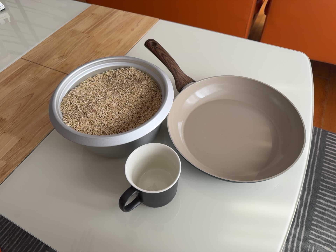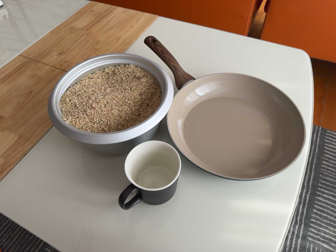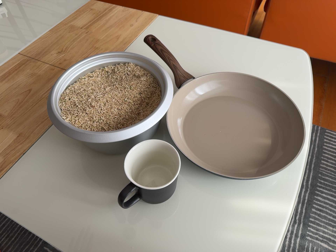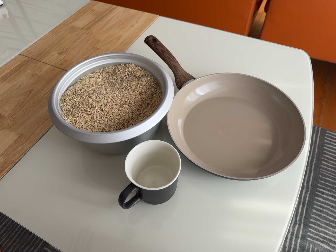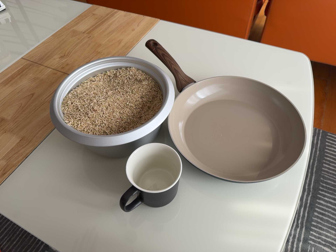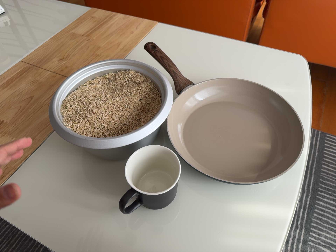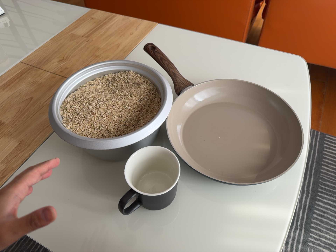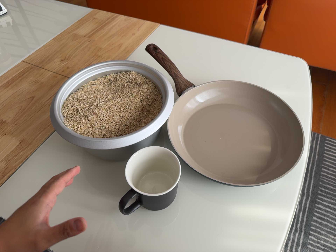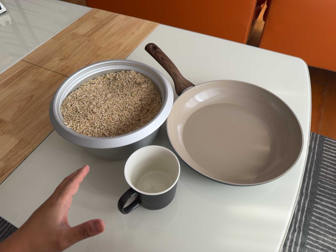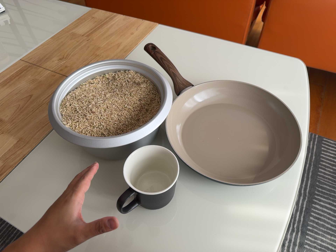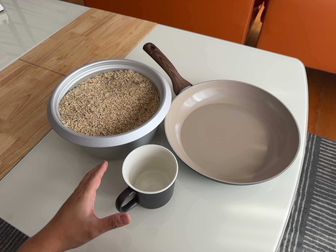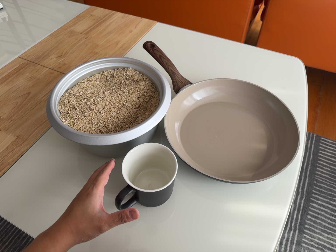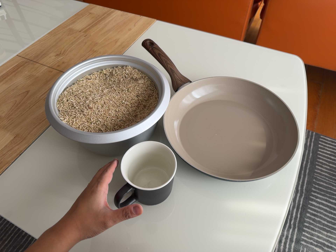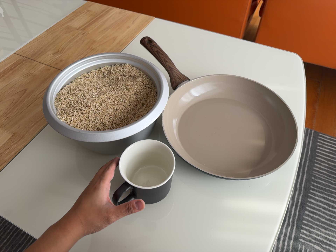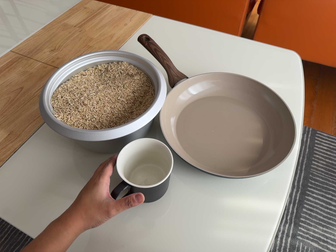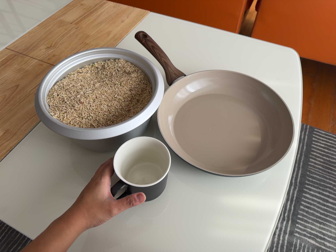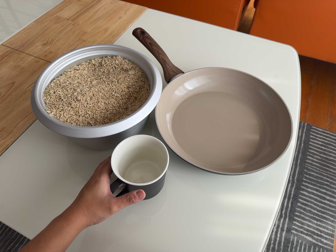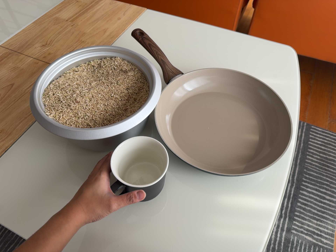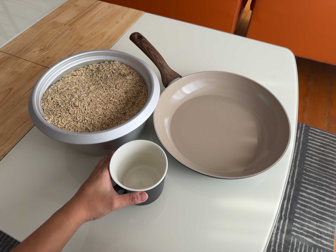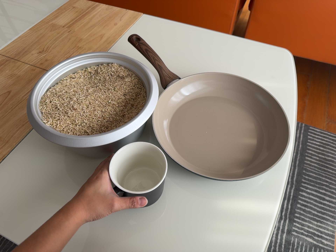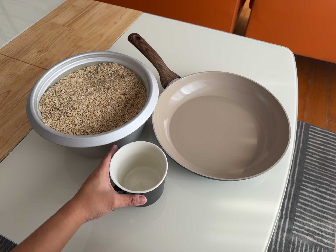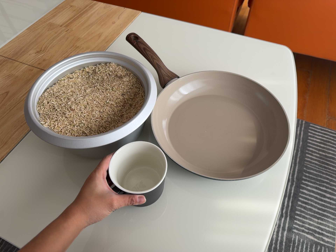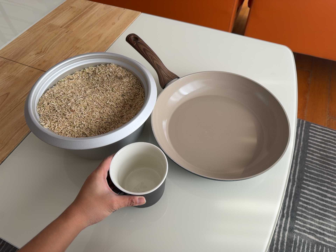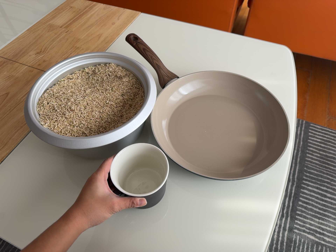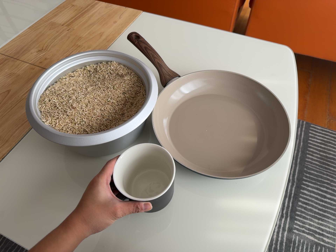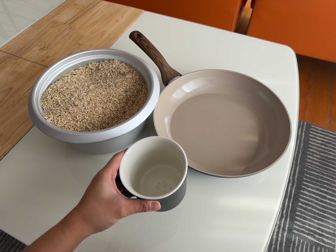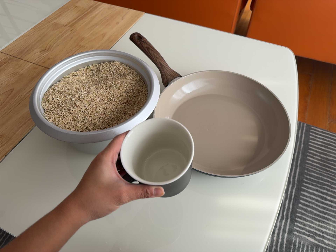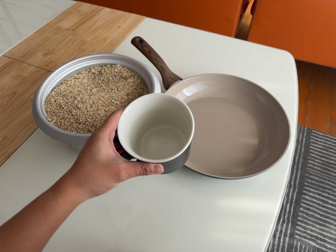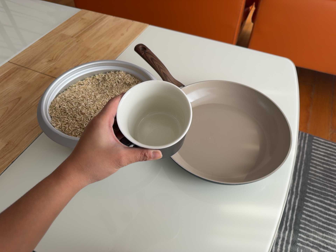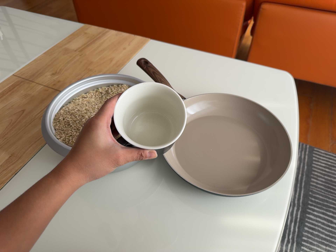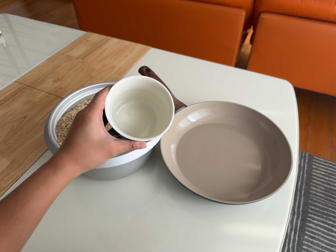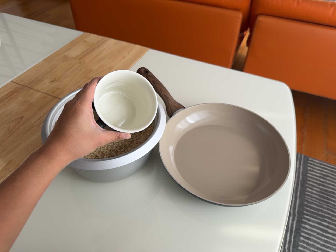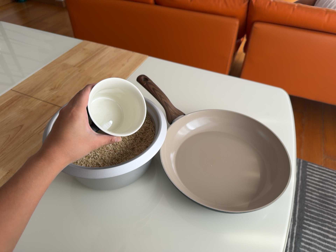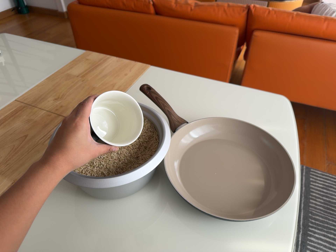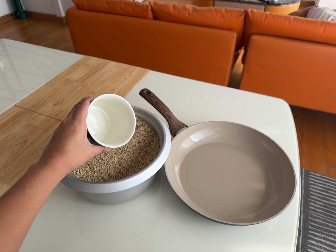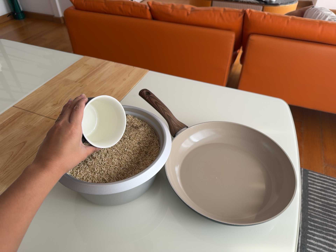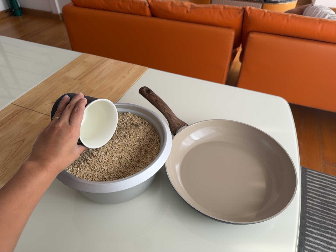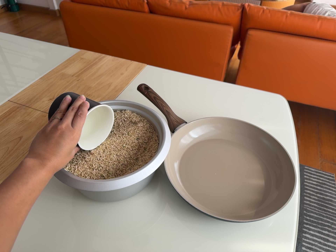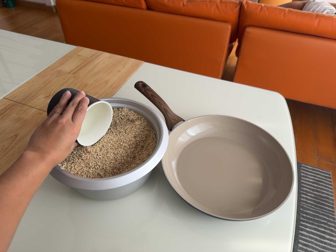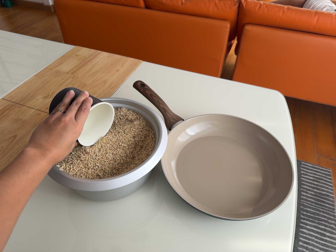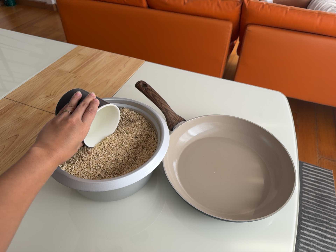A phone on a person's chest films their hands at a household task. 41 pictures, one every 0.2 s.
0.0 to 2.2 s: The camera keeps its place and its aim.
2.2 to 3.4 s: The camera shifts only a little, or ends up much as it began.
3.4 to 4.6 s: The camera keeps its place and its aim.
4.6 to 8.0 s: The camera travels to its left, about 6 cm. Its aim tips toward the top of its view by about 10 degrees, and the scene shifts downward.
The film runs forward here.
